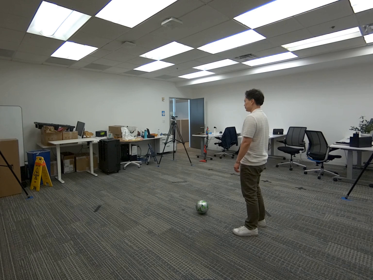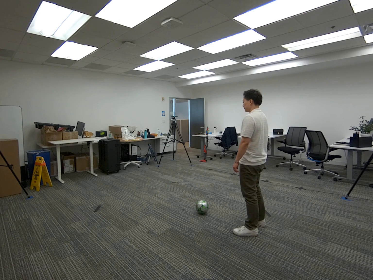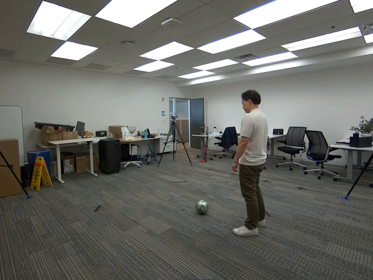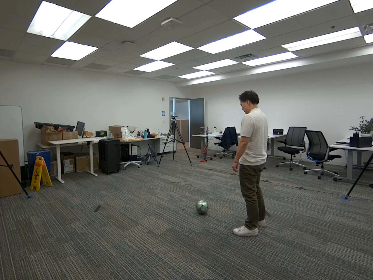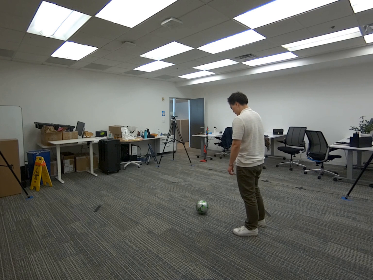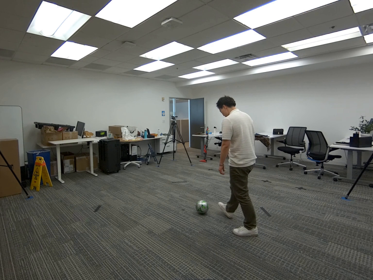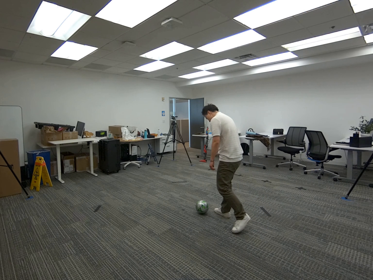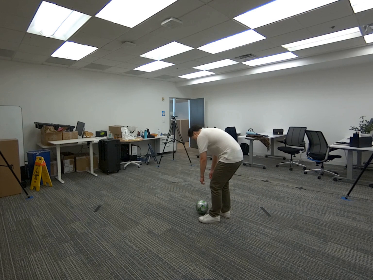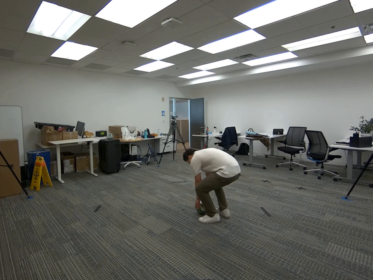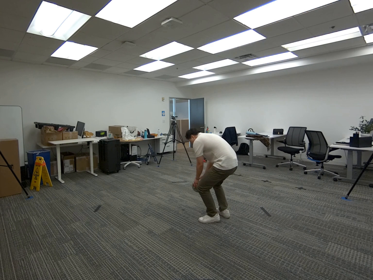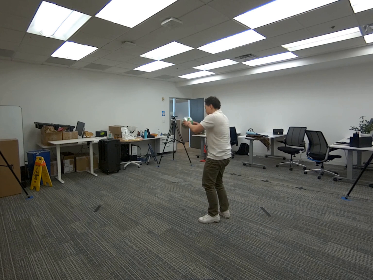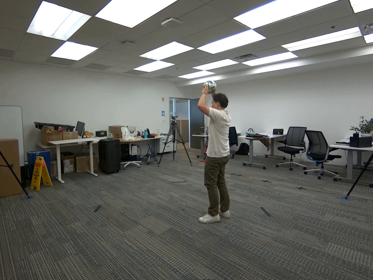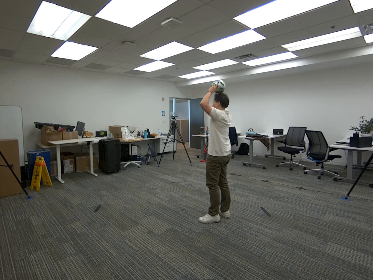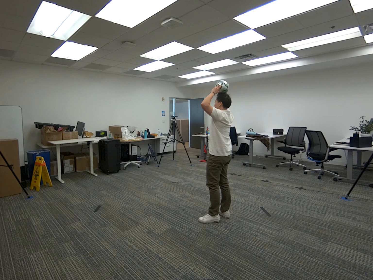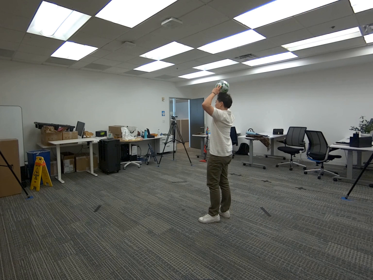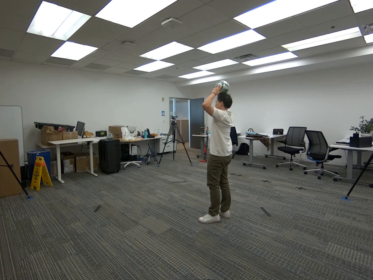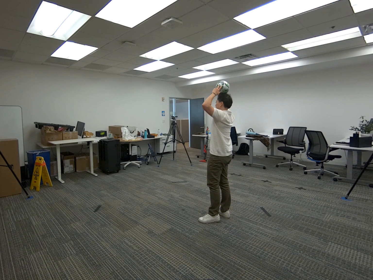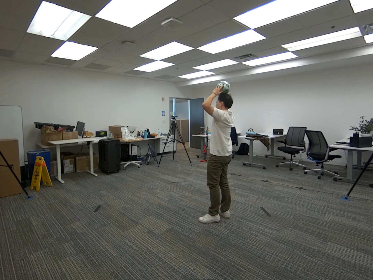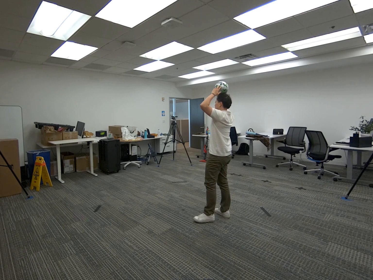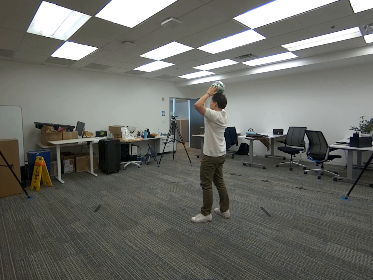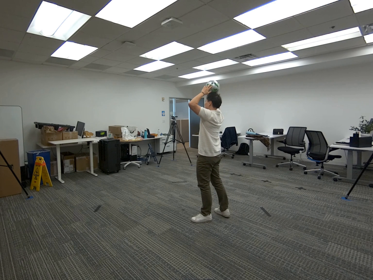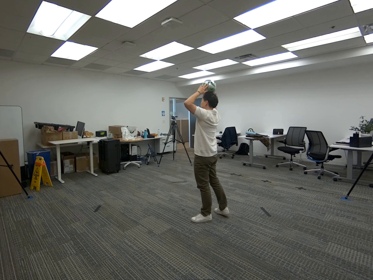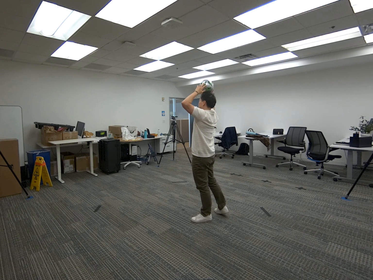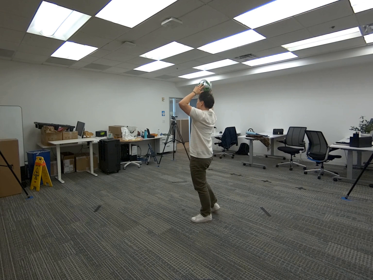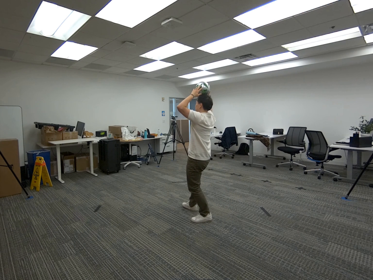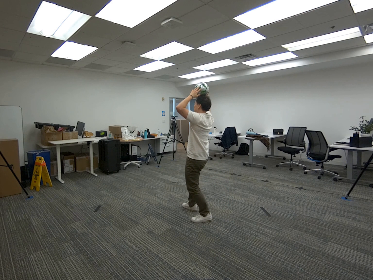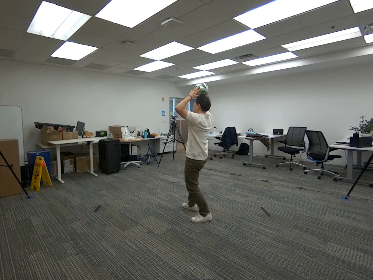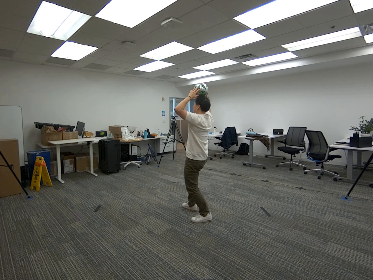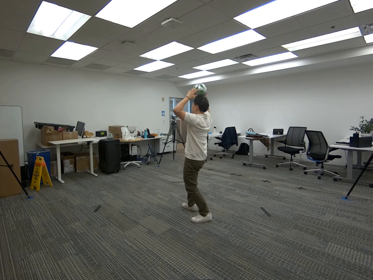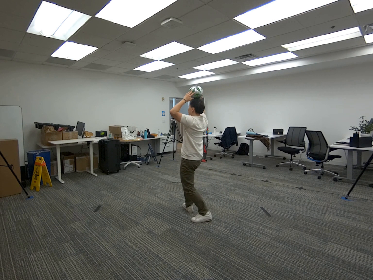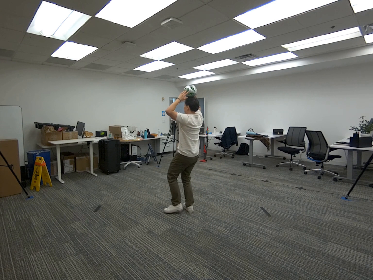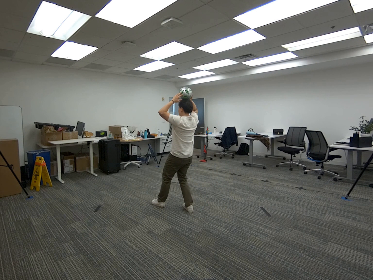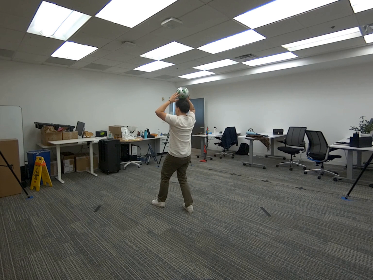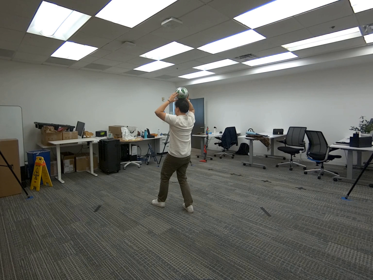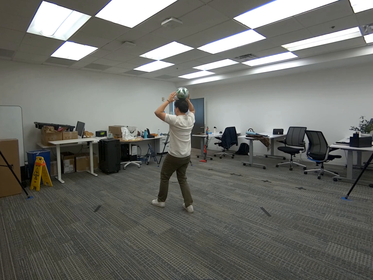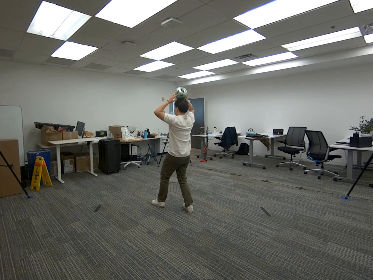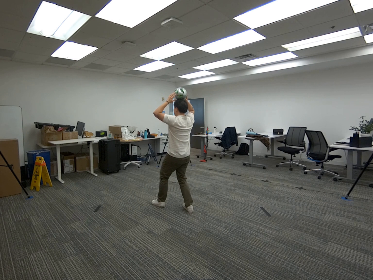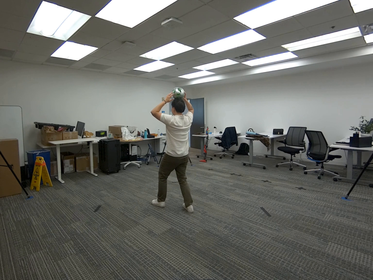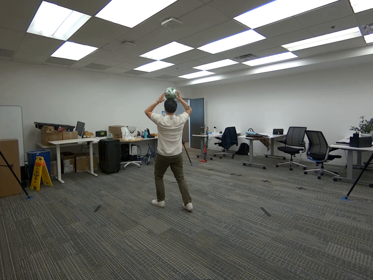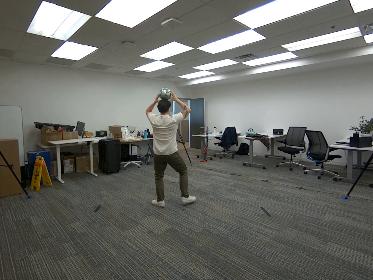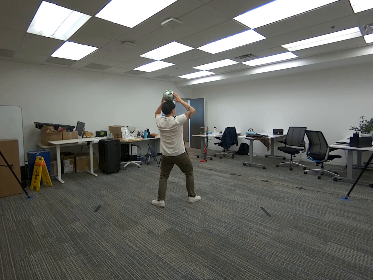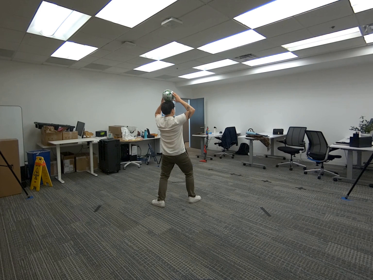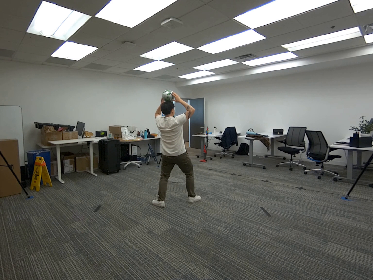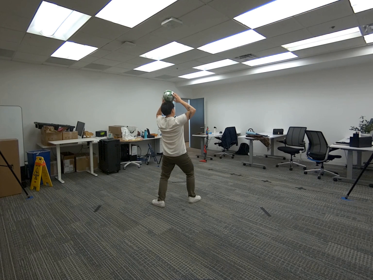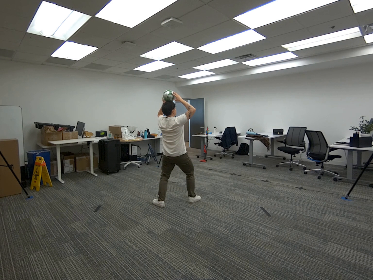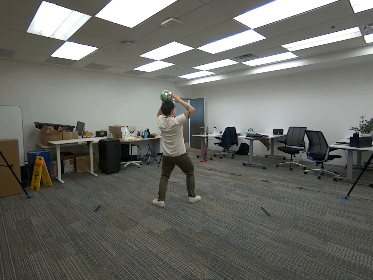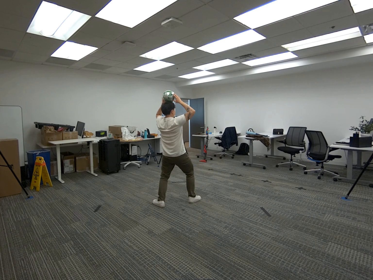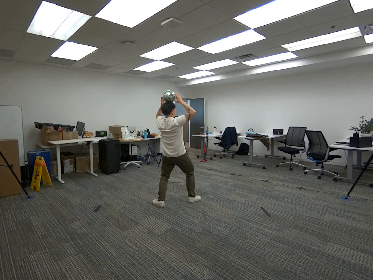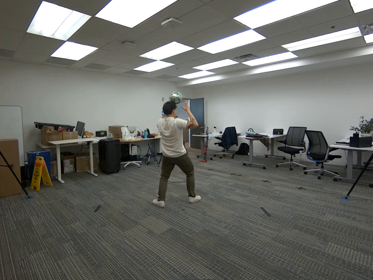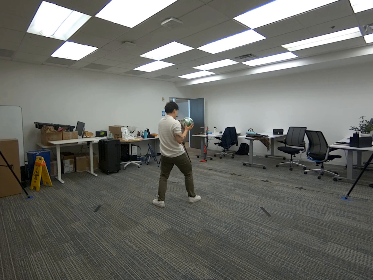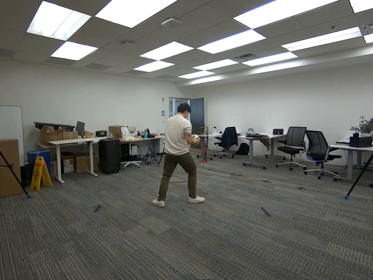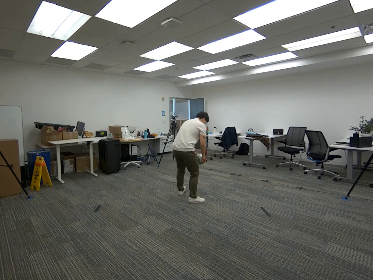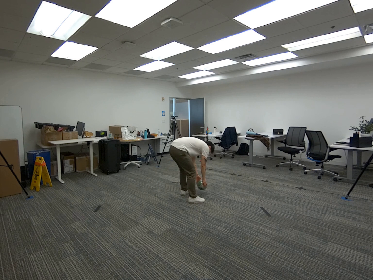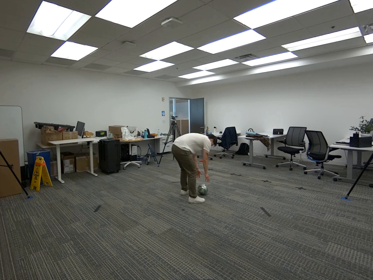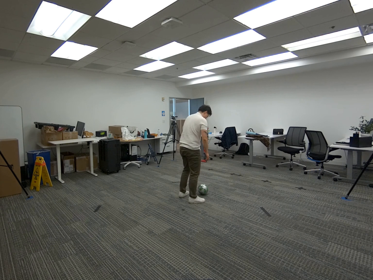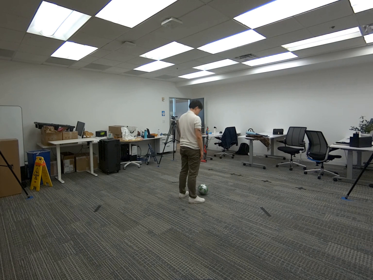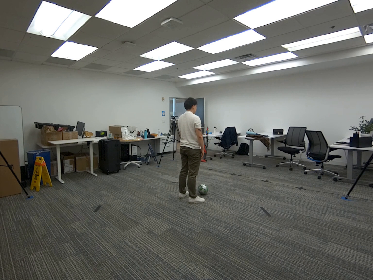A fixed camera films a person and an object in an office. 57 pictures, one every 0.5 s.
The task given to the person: Walk over to the soccer ball pick up the soccer ball with both hands and attempt to balance the soccer ball on your head.
